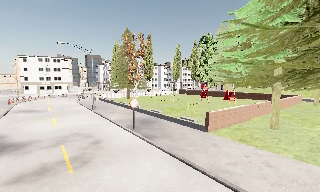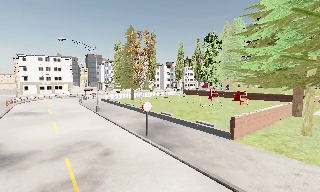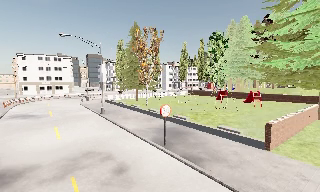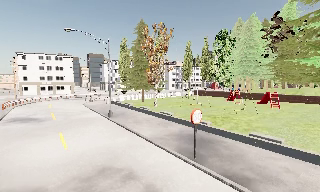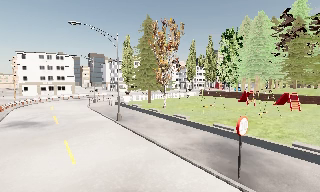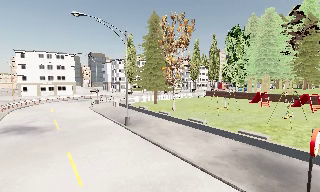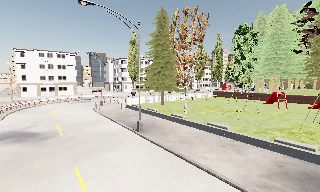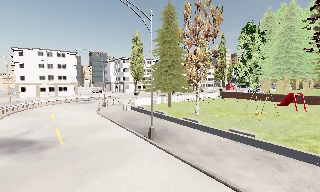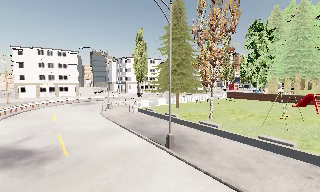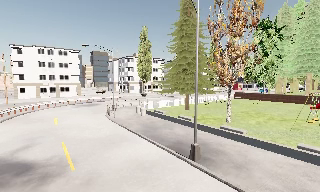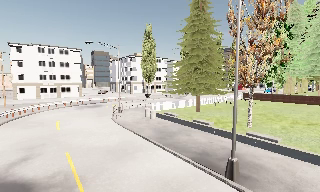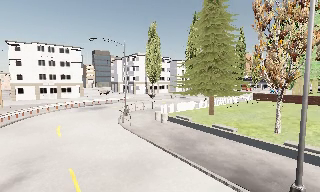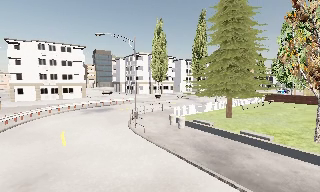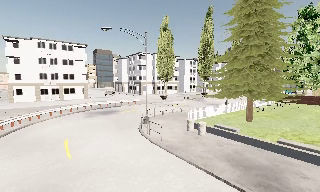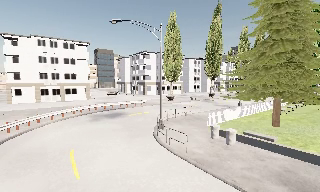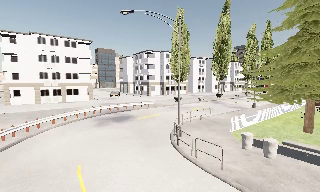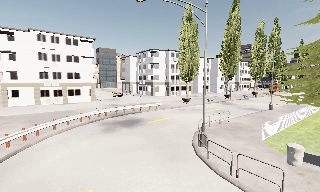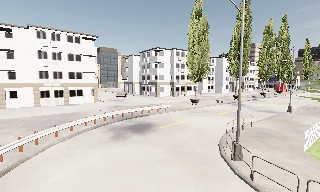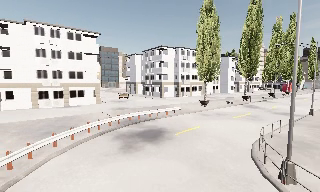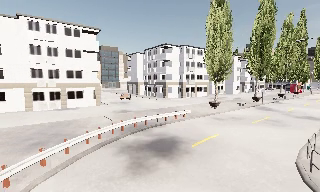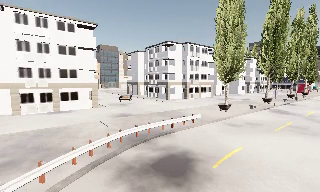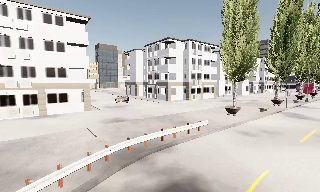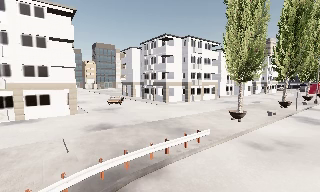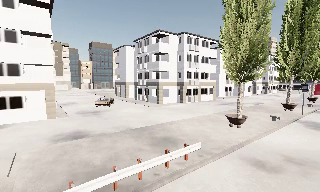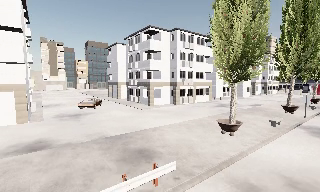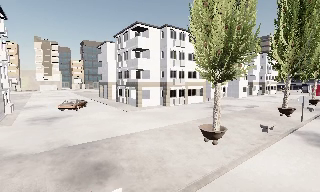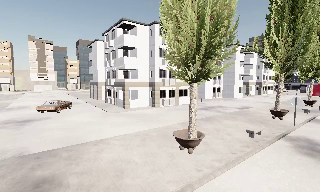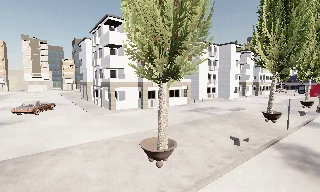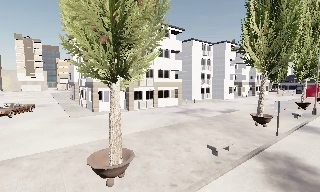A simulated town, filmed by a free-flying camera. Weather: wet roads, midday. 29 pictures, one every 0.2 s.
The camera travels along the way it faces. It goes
forward.
0.0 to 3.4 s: The camera travels forward and to its left, about 30 m, so what stands in front looms larger.
3.4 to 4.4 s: The camera travels forward, about 10 m, so what stands in front looms larger.
4.4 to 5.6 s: The camera travels forward and to its right, about 12 m, so what stands in front looms larger.
The film runs backward here.
